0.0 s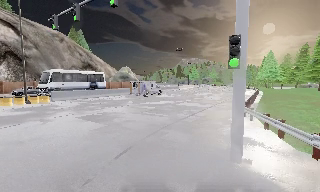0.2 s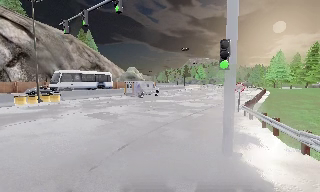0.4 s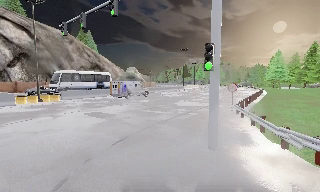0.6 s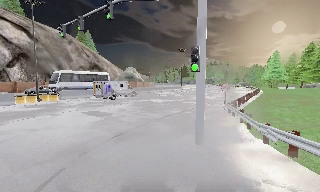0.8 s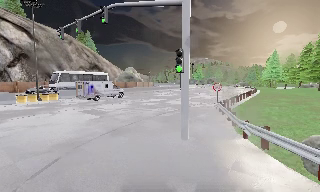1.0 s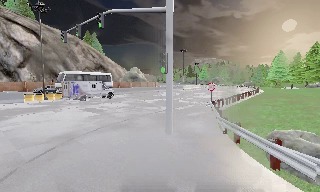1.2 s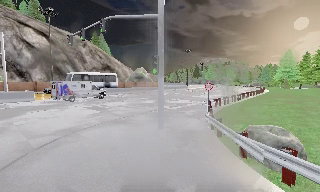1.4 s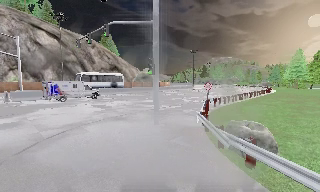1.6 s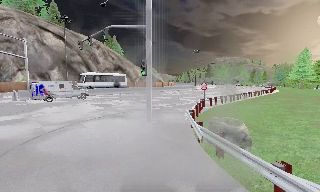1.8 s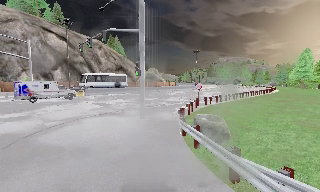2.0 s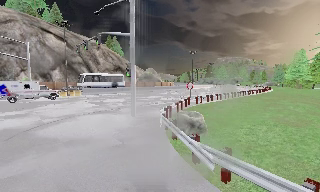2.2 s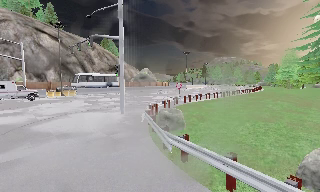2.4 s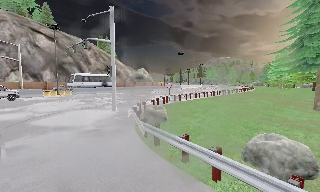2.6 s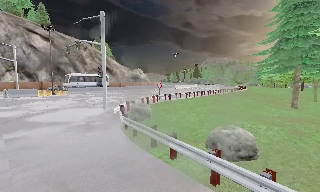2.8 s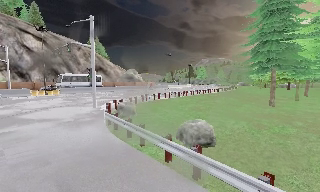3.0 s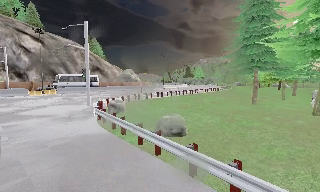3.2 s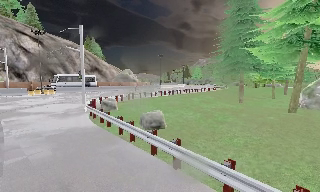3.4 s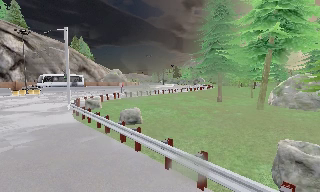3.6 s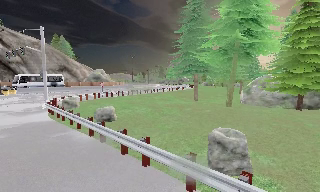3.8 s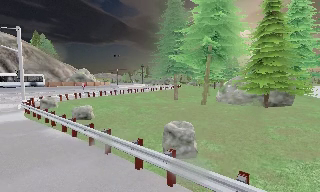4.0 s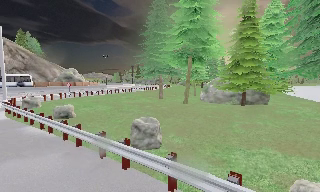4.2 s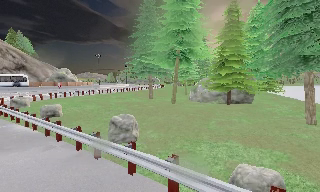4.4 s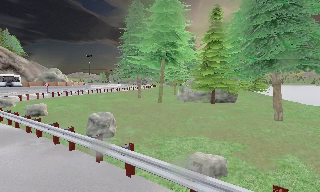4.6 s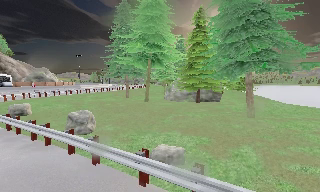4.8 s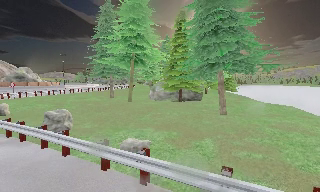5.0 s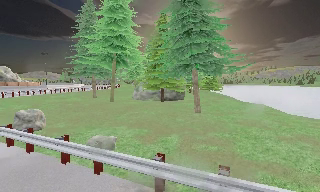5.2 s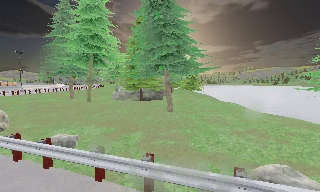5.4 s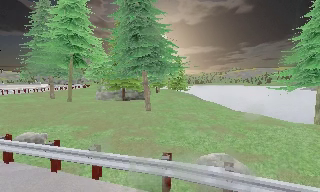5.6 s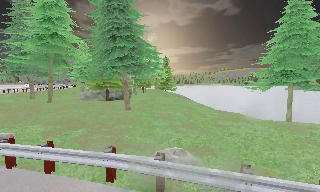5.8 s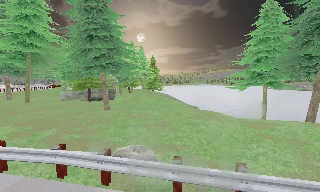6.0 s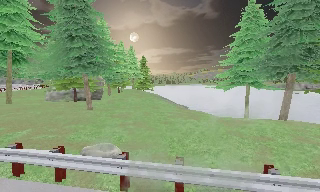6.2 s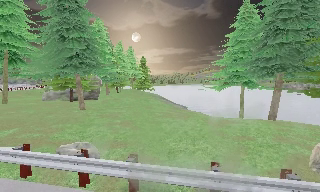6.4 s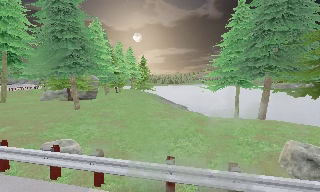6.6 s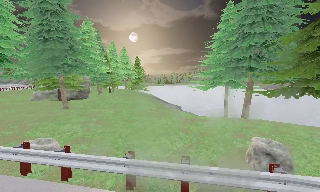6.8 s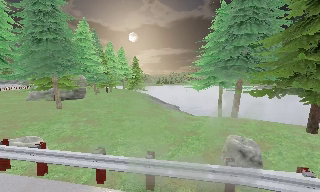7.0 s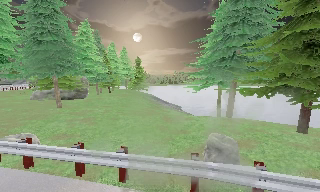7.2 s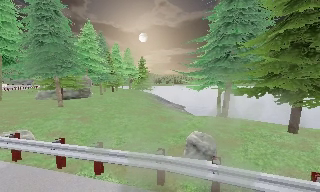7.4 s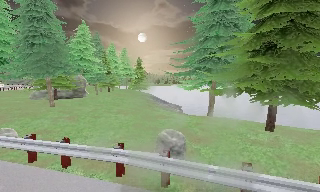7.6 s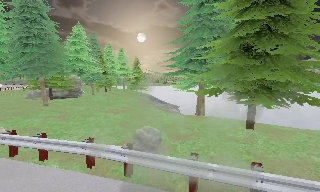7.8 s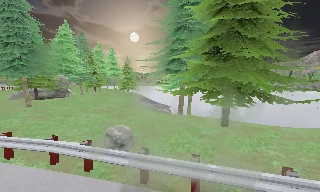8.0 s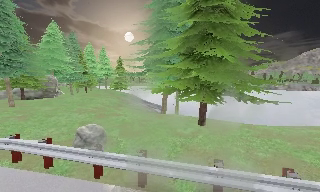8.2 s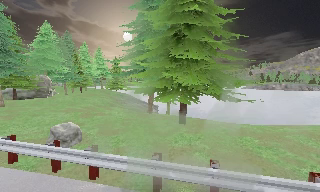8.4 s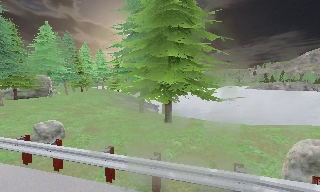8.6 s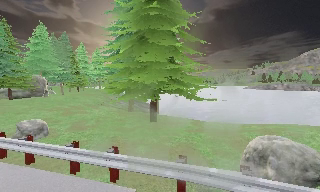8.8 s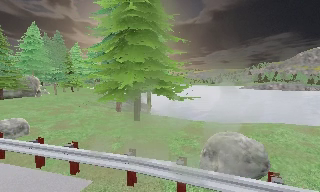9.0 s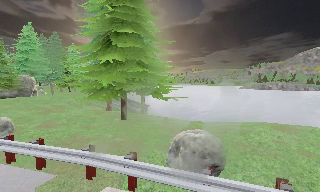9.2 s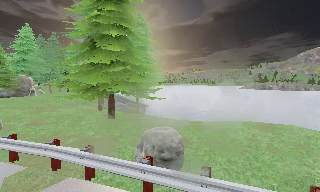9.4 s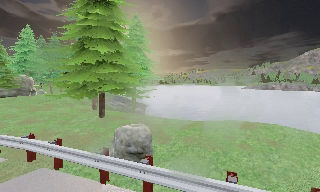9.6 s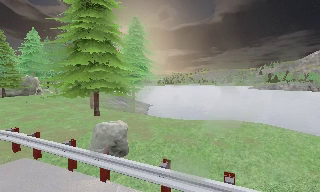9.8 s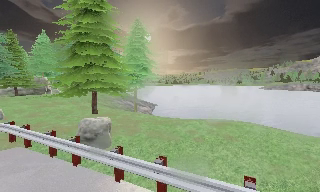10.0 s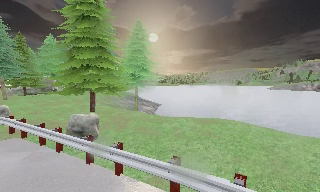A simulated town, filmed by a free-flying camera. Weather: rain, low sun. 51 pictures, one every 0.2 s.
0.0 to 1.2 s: The camera travels backward and to its right, about 4.5 m, so what stands in front gets smaller. It gains speed.
1.2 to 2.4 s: The camera travels backward and to its right, about 6 m, so what stands in front gets smaller.
2.4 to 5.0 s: The camera swings to its right by about 35 degrees, and the scene slides to the left. It travels to its right and backward, about 15 m, so close, fixed things drift to the left.
5.0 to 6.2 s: The camera swings to its right by about 20 degrees, and the scene slides to the left. It travels to its right, about 6 m, so close, fixed things drift to the left.
6.2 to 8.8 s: The camera travels to its right, about 12 m, so close, fixed things drift to the left.
8.8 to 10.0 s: The camera travels to its right and backward, about 7 m, so close, fixed things drift to the left.
The film runs backward here.
